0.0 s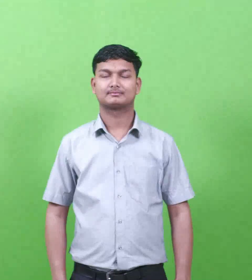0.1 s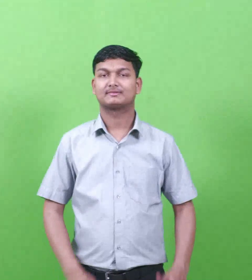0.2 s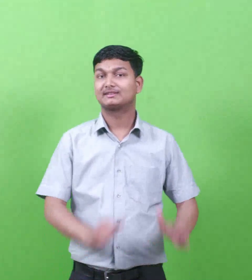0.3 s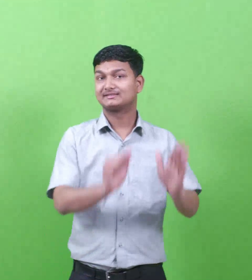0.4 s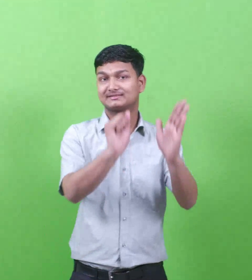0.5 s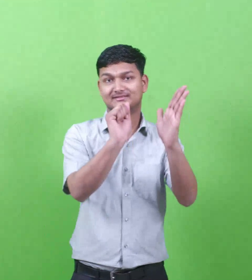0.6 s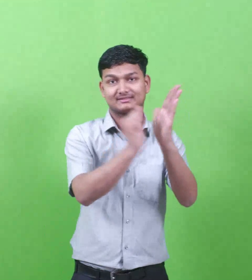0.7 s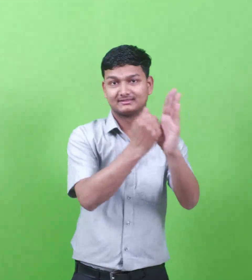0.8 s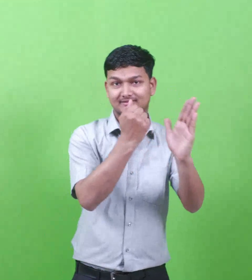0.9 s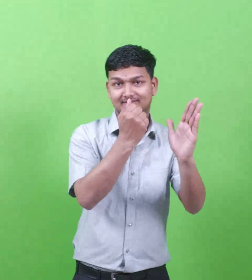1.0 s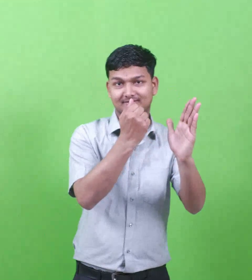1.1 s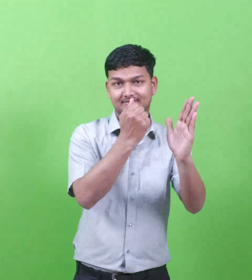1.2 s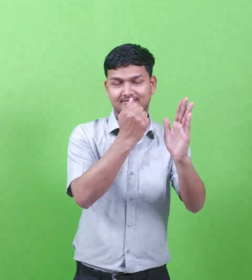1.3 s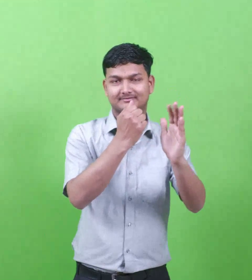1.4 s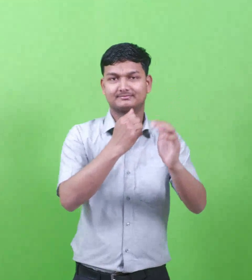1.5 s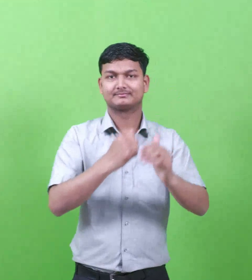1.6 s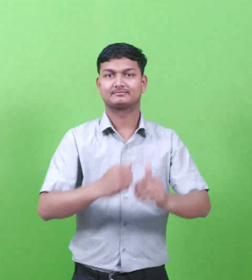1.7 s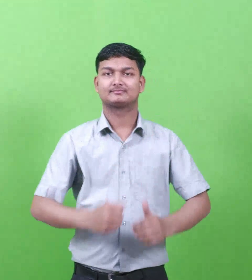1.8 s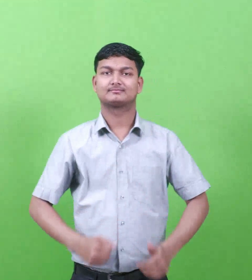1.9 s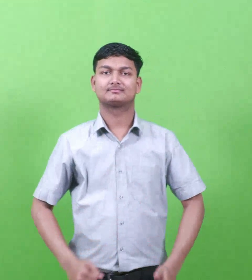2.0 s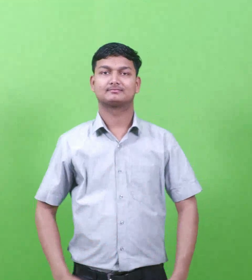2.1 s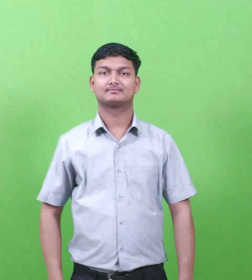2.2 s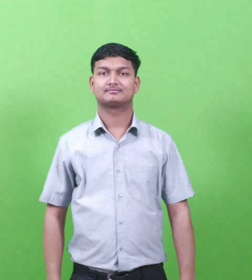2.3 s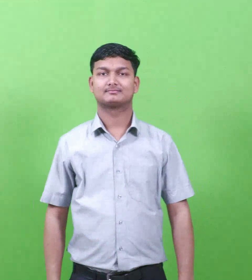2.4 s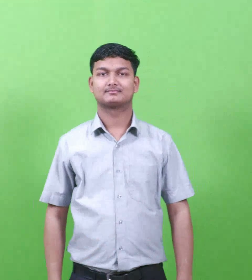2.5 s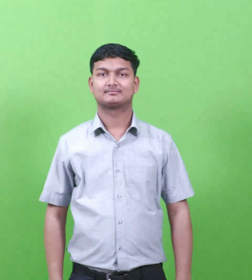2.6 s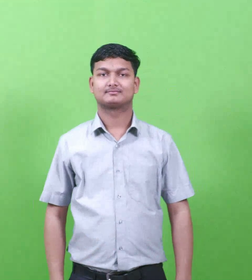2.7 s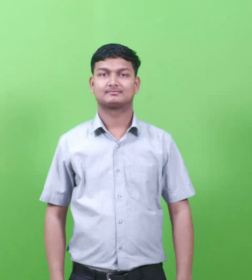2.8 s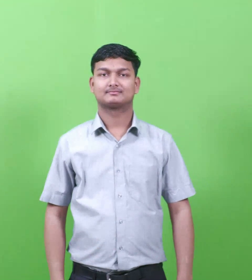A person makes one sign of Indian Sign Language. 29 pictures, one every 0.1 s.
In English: miriam
